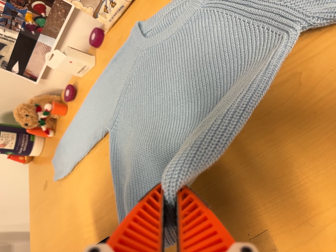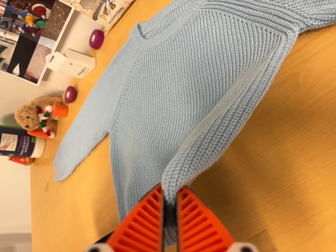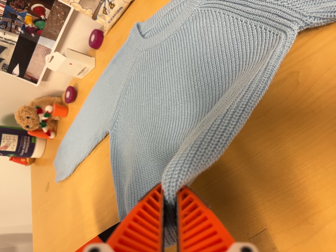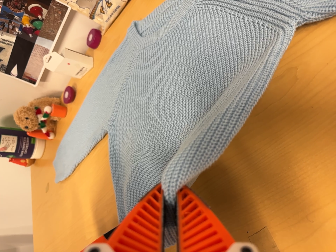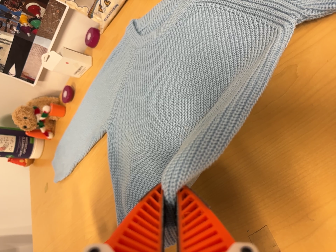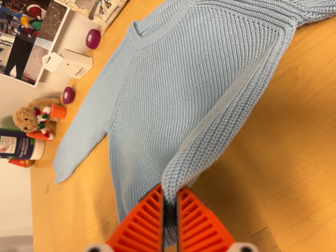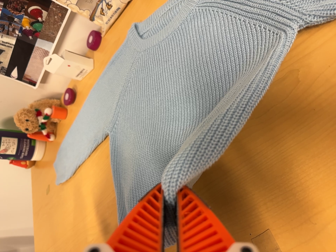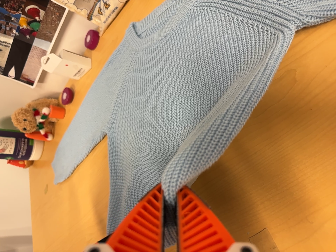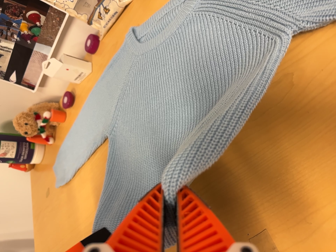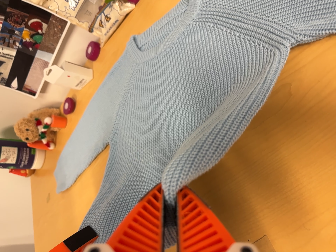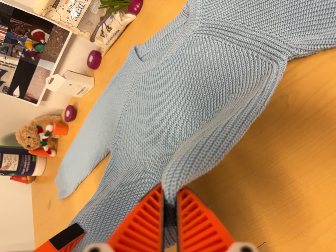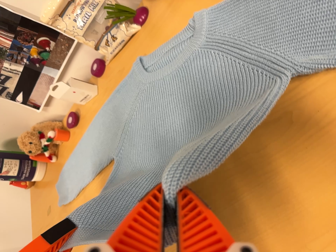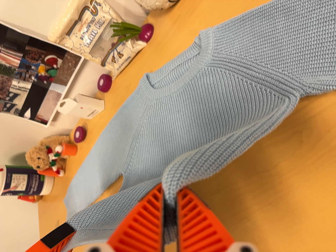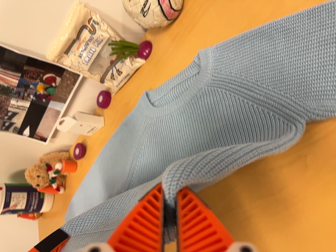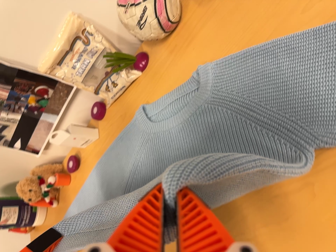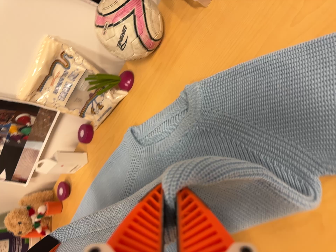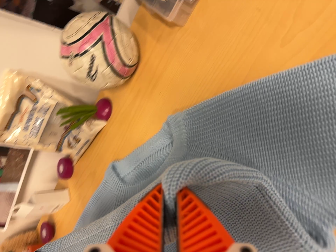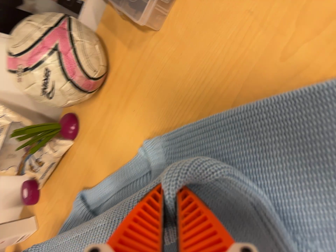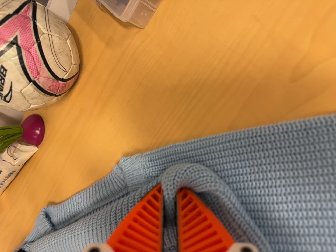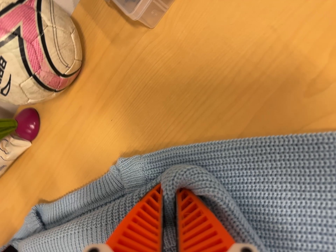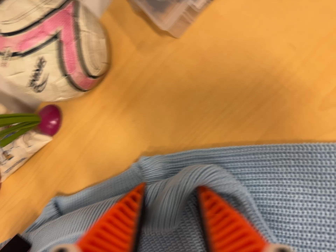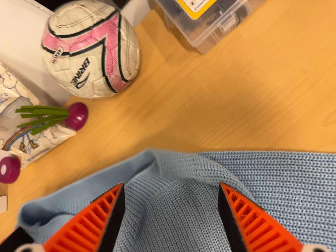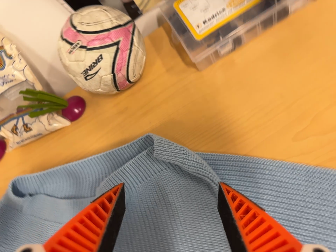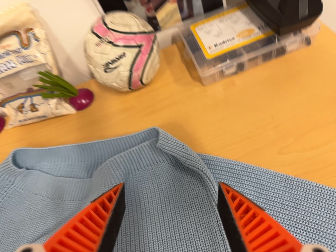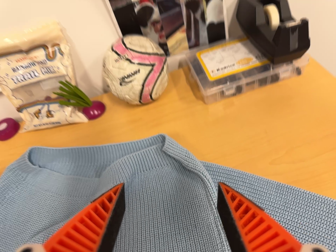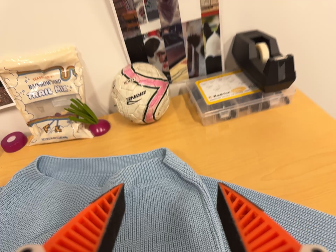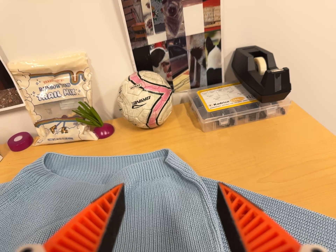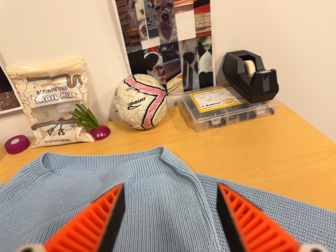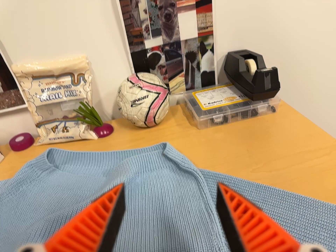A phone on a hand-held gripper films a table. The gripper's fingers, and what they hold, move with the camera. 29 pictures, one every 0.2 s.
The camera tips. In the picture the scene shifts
downward.
0.0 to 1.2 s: The camera keeps its place and its aim.
1.2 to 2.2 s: The camera shifts only a little, or ends up much as it began.
2.2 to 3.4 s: The camera travels toward the top of its view and forward, about 24 cm, so close, fixed things drift downward. It rolls about its line of sight by about 15 degrees, and the scene rotates counterclockwise.
3.4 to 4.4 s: The camera pans to its right by about 10 degrees. It travels to its left and backward, about 10 cm. It rolls about its line of sight by about 25 degrees, and the scene rotates clockwise.
4.4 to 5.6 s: The camera travels backward and toward the bottom of its view, about 22 cm, so what stands in front gets smaller. Its aim tips toward the top of its view by about 30 degrees. It rolls about its line of sight by about 20 degrees, and the scene rotates clockwise.
The film runs forward here.
